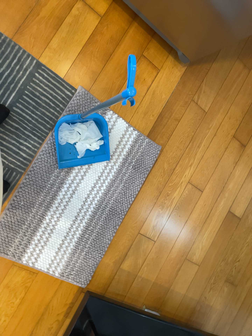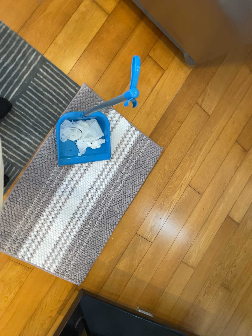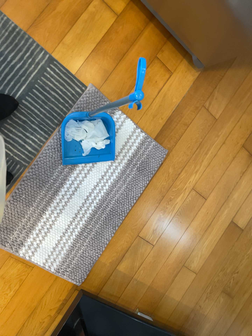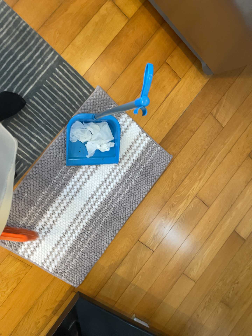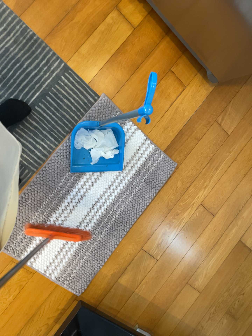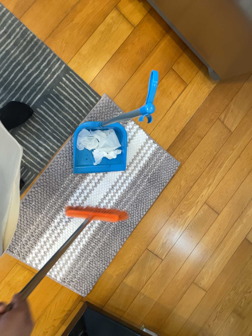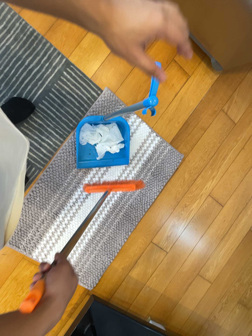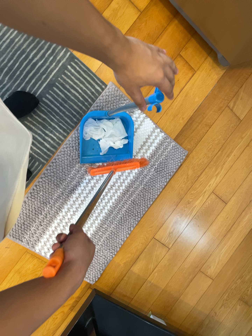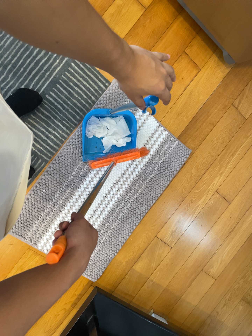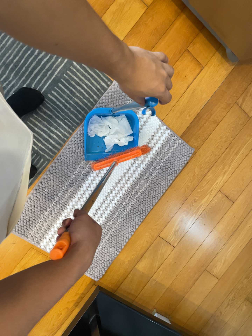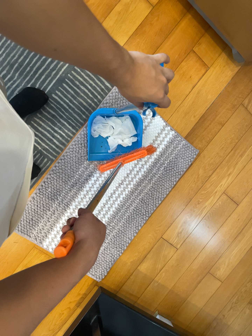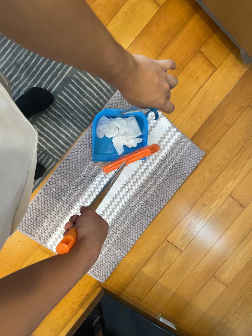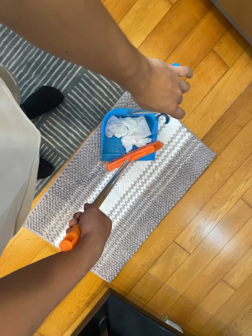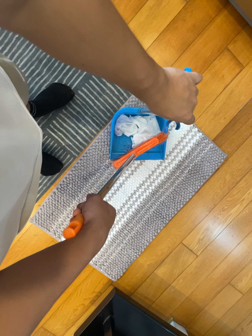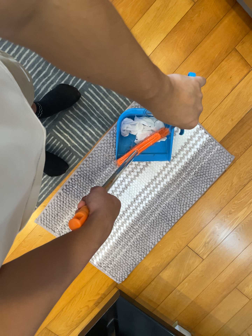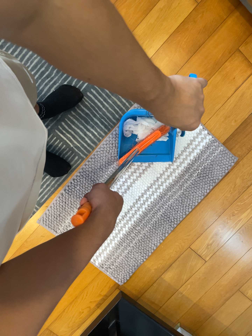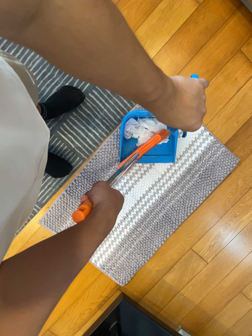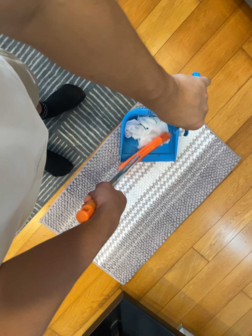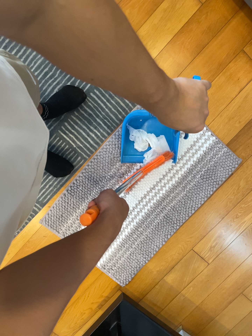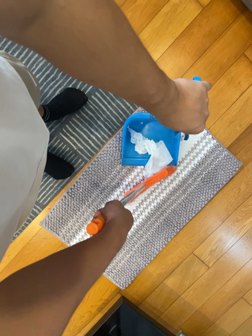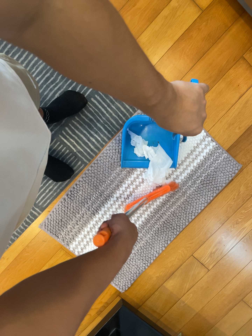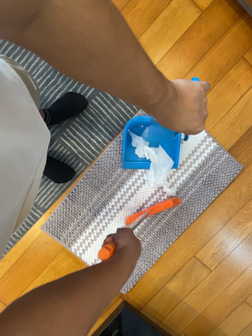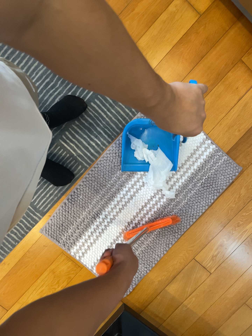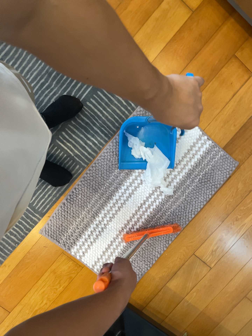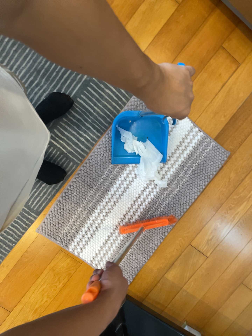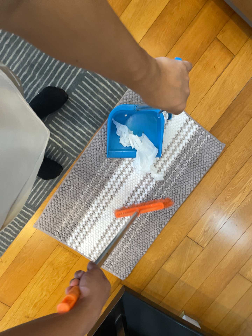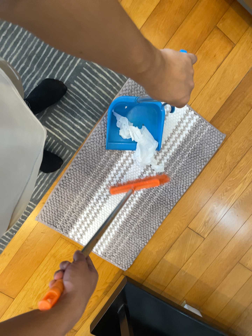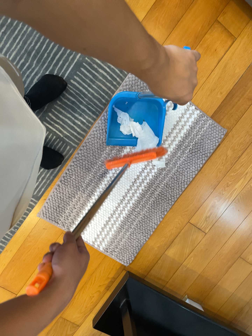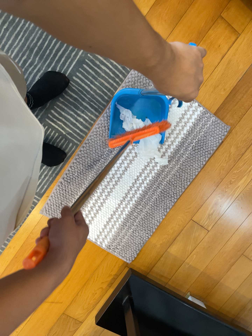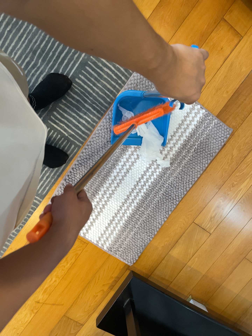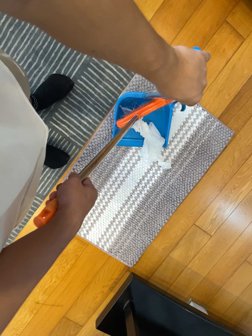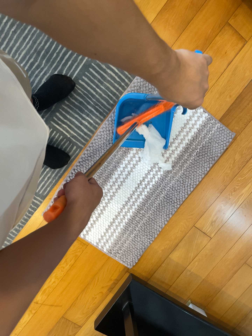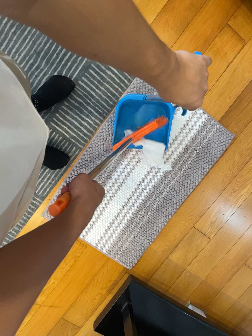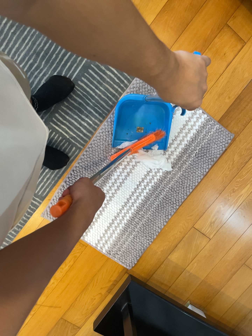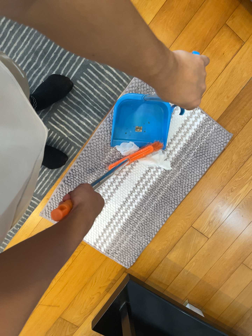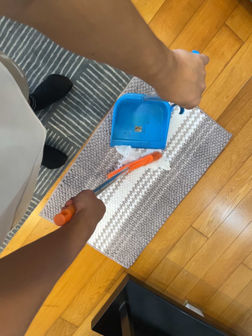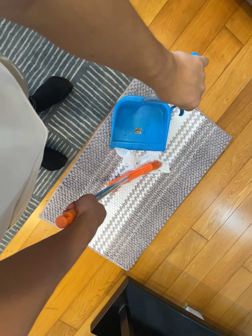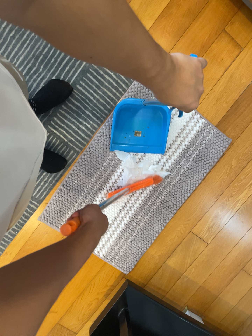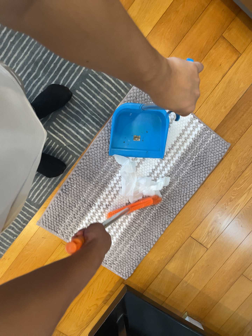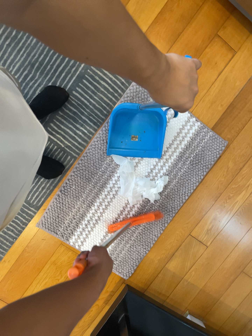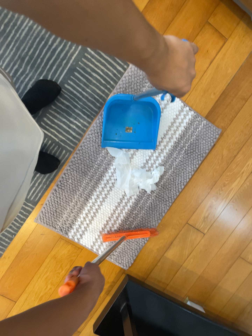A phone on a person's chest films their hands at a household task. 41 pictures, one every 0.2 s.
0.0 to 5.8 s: The scene slides to the right, as the camera pans about 15 degrees to its left. It travels forward and to its right, about 10 cm, so what stands in front looms larger.
5.8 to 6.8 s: The camera keeps its place and its aim.
6.8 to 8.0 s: The camera shifts only a little, or ends up much as it began.
The film runs backward here.
